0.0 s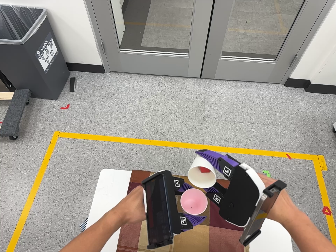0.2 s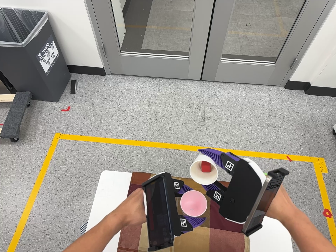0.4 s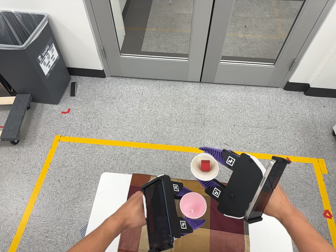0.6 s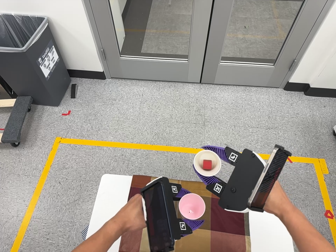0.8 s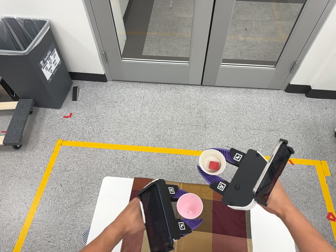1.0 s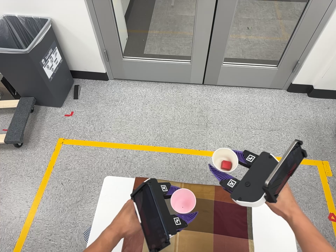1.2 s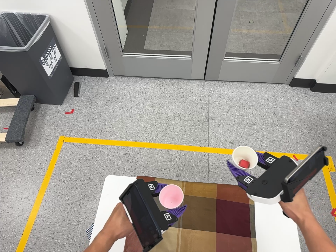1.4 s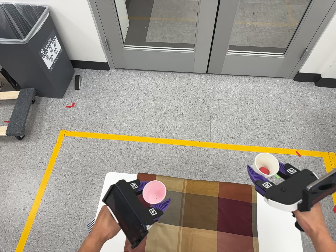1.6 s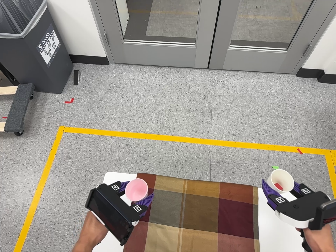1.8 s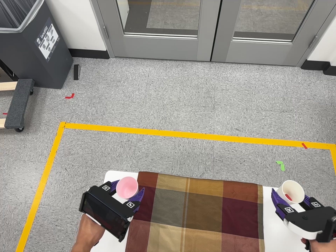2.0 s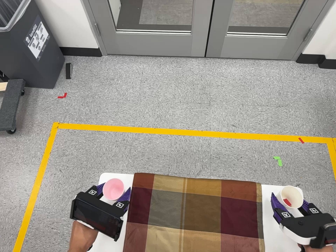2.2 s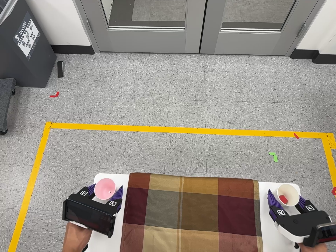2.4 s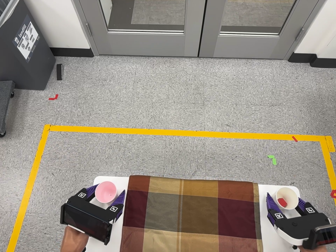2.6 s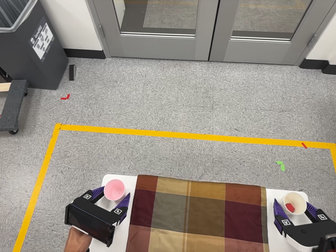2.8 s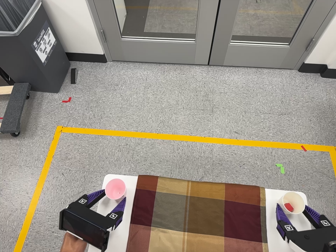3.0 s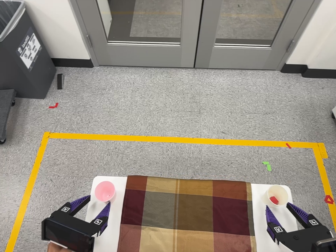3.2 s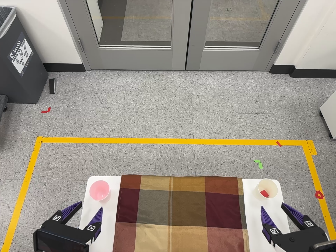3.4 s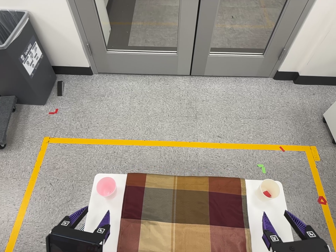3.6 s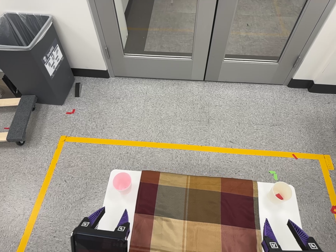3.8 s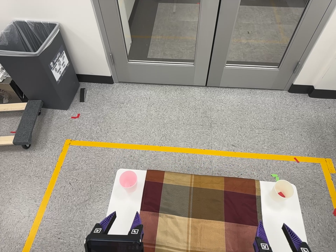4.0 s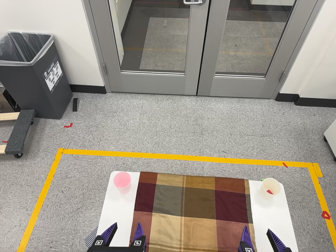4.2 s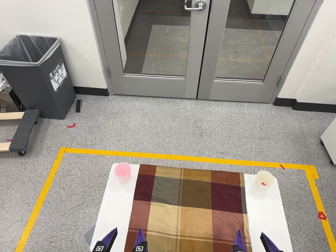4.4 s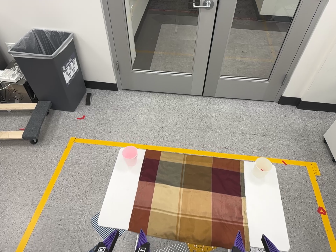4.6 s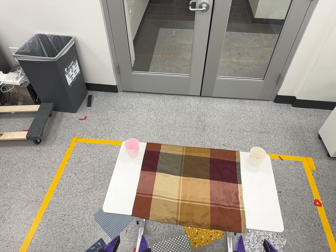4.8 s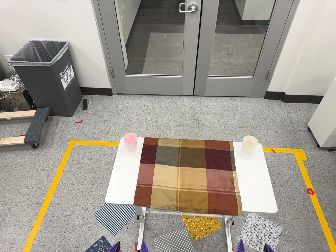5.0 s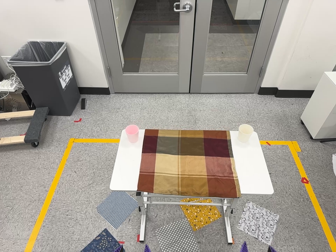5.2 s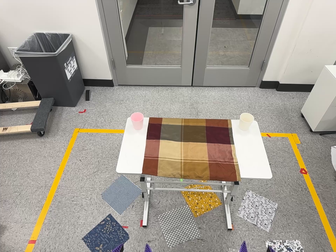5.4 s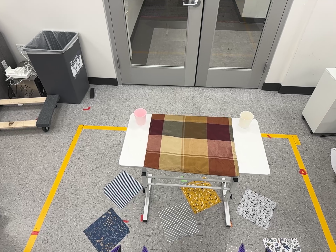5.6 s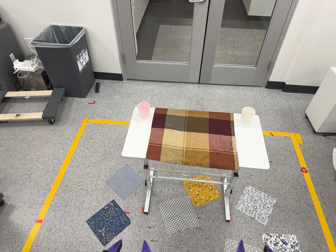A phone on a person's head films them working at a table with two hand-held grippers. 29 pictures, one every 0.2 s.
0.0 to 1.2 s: The camera shifts only a little, or ends up much as it began.
1.2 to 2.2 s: The camera travels forward and toward the top of its view, about 14 cm, so what stands in front looms larger.
2.2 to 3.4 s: The camera travels backward and toward the bottom of its view, about 14 cm, so what stands in front gets smaller.
3.4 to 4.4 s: The camera travels toward the bottom of its view and backward, about 36 cm, so close, fixed things drift upward. Its aim tips toward the top of its view by about 10 degrees.
4.4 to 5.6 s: The camera travels toward the bottom of its view and backward, about 40 cm, so close, fixed things drift upward.
The film runs backward here.
